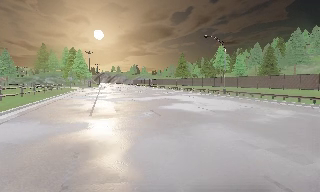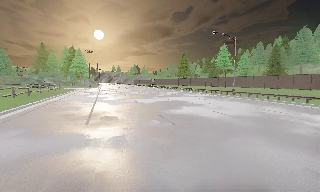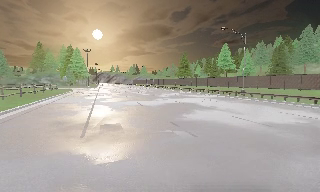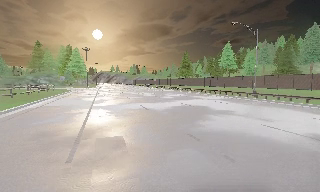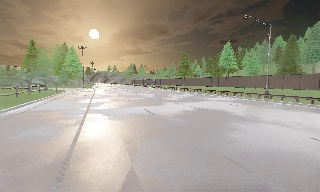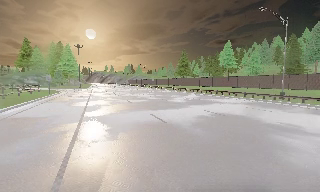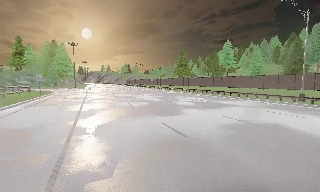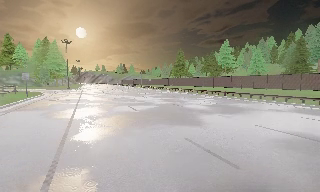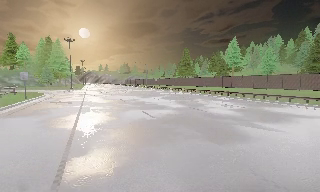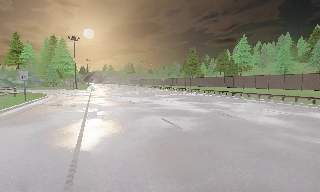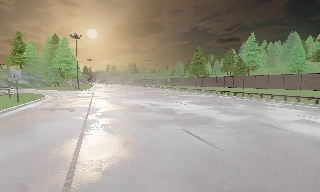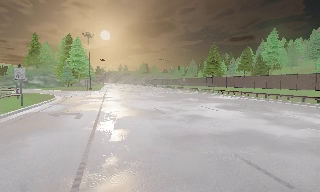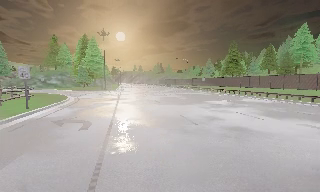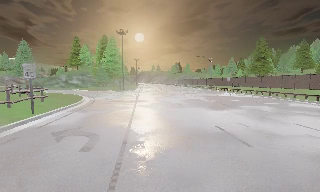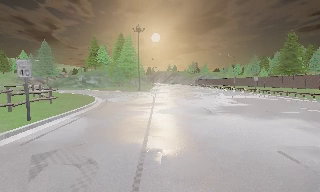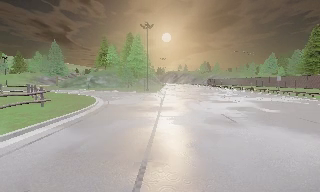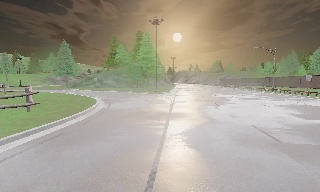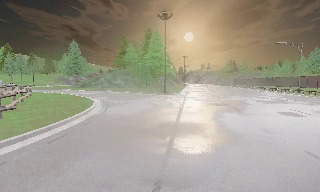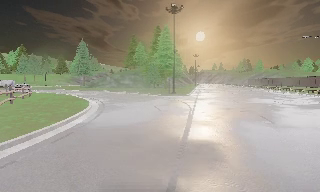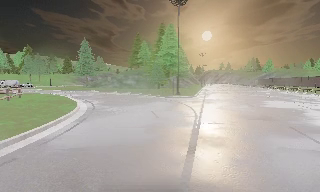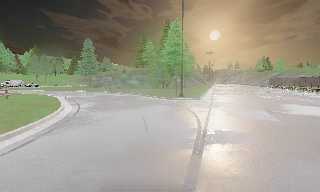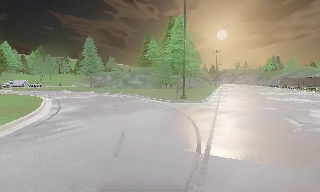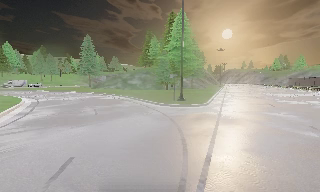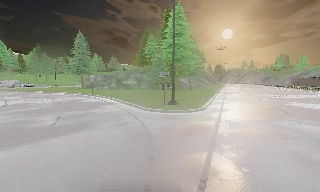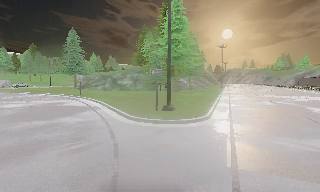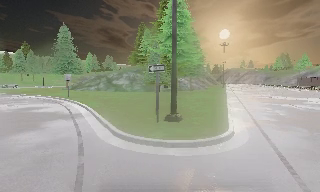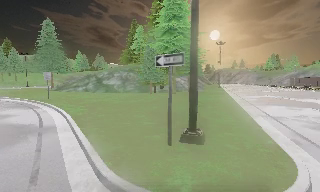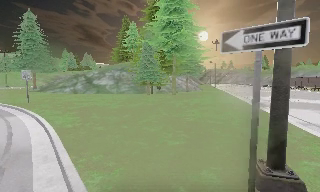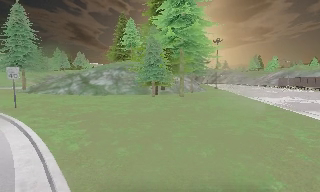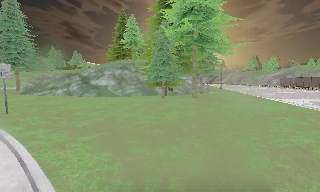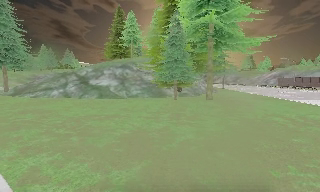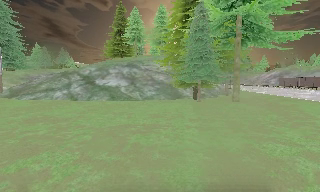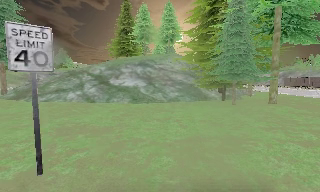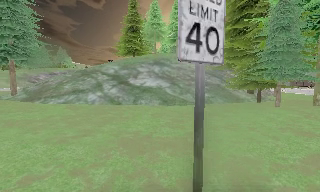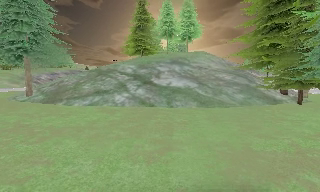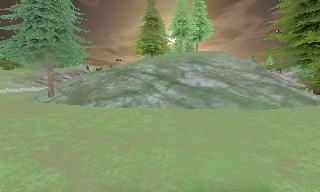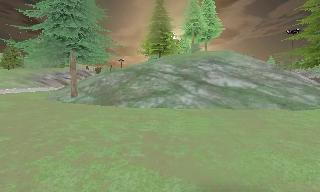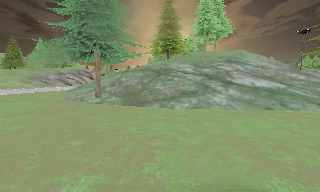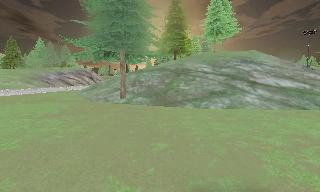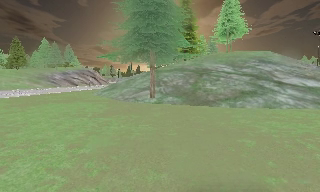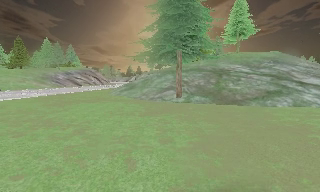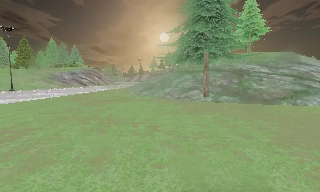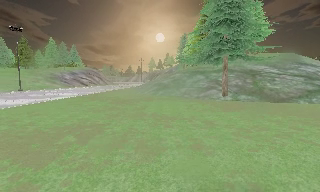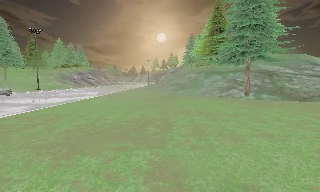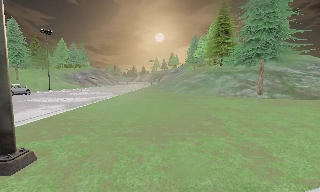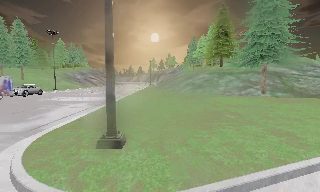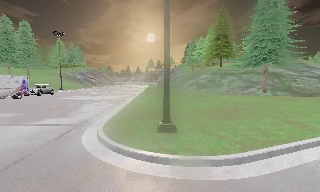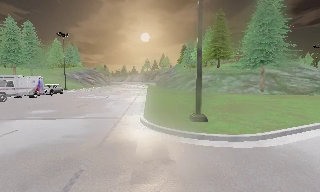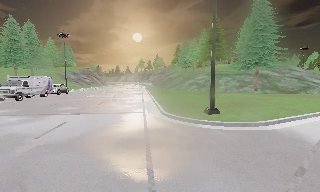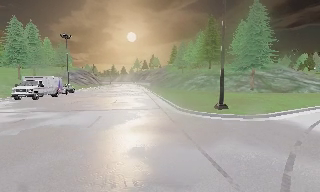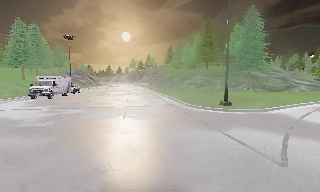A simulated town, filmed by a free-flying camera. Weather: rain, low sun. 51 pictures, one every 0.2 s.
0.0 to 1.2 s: The camera travels forward, about 11 m, so what stands in front looms larger.
1.2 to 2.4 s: The camera swings to its left by about 10 degrees, and the scene slides to the right. It travels forward and to its left, about 13 m, so what stands in front looms larger.
2.4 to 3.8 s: The camera swings to its left by about 30 degrees, and the scene slides to the right. It travels forward, about 15 m, so what stands in front looms larger.
3.8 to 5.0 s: The camera travels forward, about 14 m, so what stands in front looms larger.
5.0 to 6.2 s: The camera pans to its right, which is clockwise from overhead, by about 15 degrees. It travels forward and to its left, about 14 m, so what stands in front looms larger.
6.2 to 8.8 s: The camera travels to its left, about 30 m, so close, fixed things drift to the right.
8.8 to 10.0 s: The camera pans to its right, which is clockwise from overhead, by about 10 degrees. It travels to its left and backward, about 12 m, so close, fixed things drift to the right.
The film runs forward here.
